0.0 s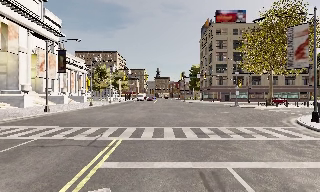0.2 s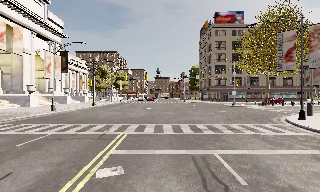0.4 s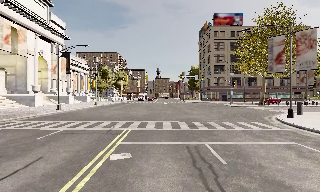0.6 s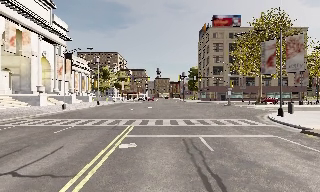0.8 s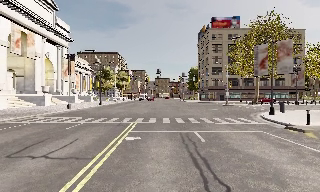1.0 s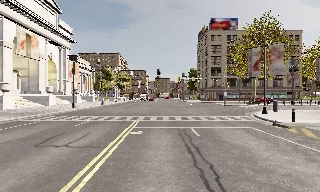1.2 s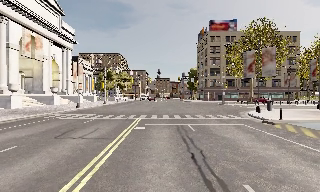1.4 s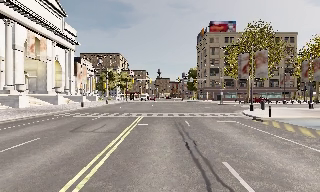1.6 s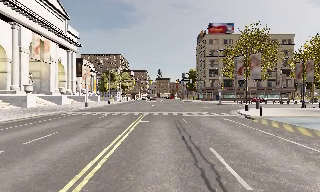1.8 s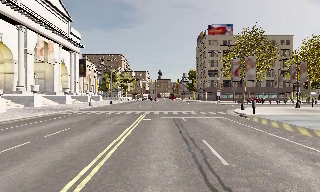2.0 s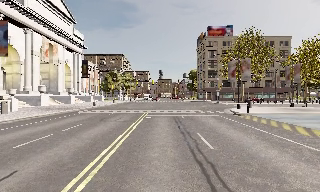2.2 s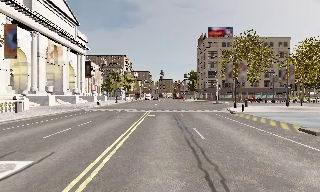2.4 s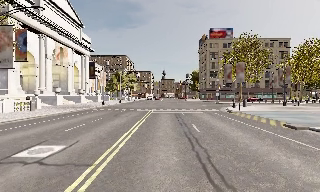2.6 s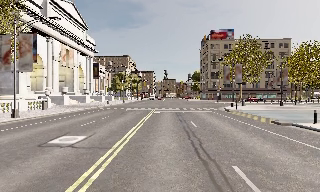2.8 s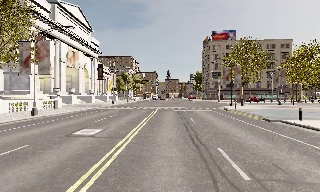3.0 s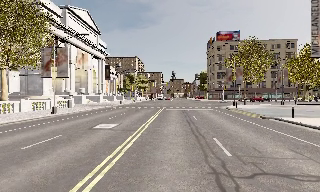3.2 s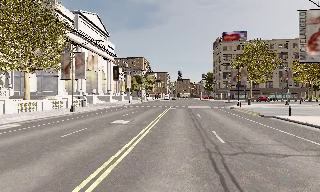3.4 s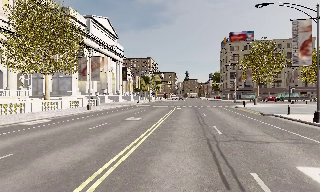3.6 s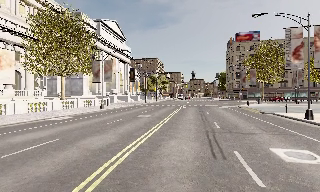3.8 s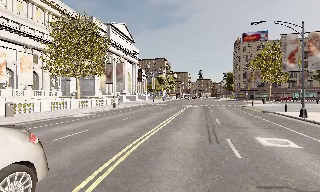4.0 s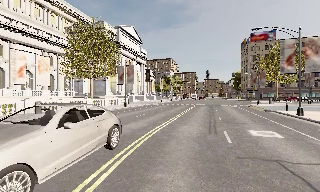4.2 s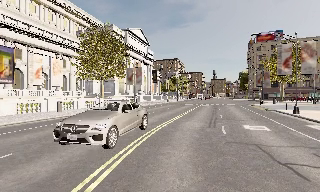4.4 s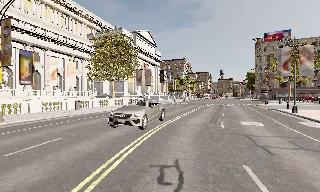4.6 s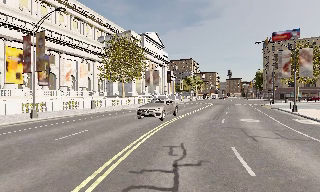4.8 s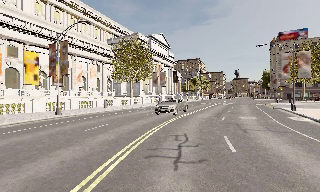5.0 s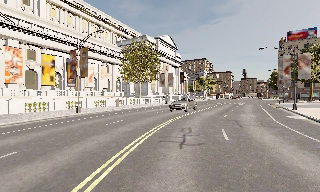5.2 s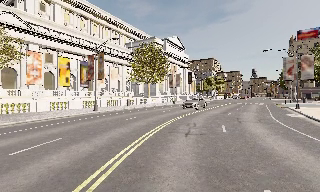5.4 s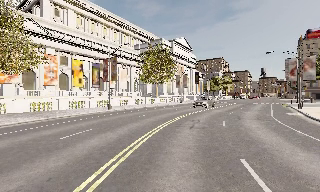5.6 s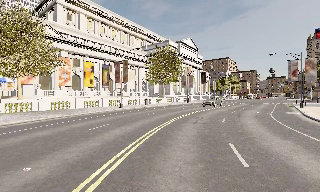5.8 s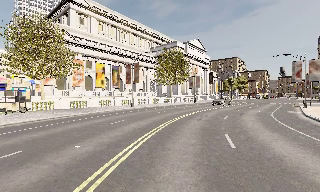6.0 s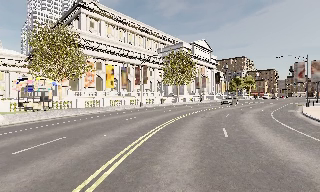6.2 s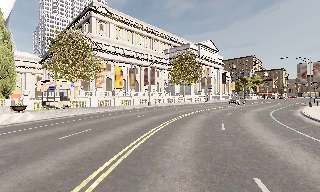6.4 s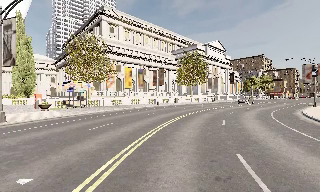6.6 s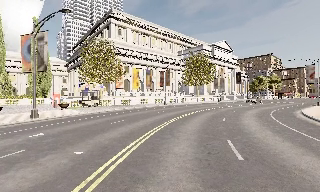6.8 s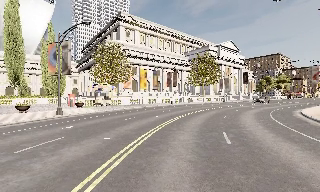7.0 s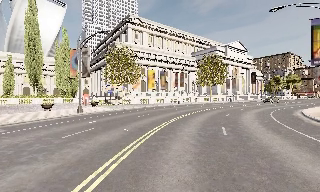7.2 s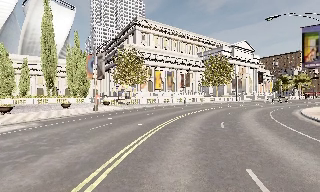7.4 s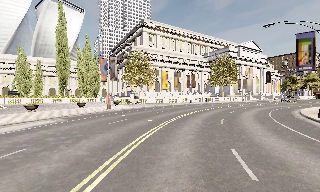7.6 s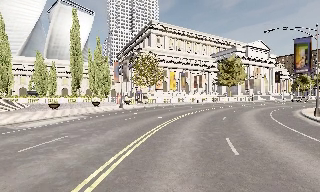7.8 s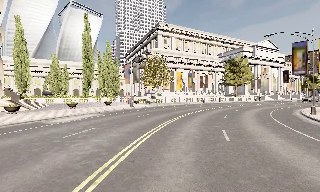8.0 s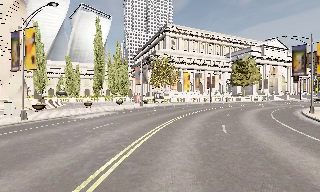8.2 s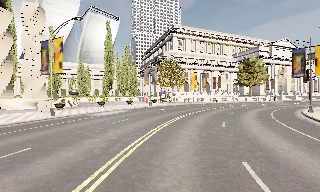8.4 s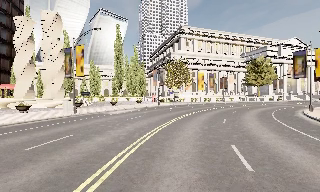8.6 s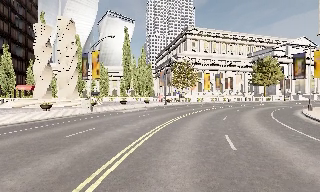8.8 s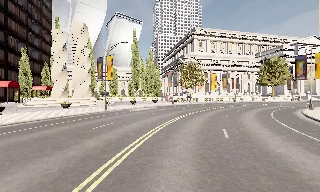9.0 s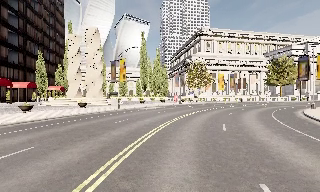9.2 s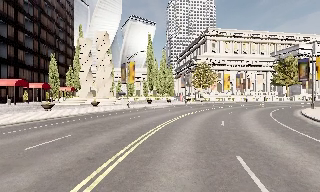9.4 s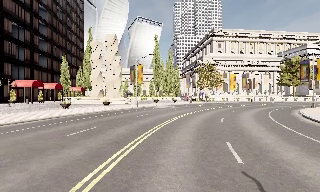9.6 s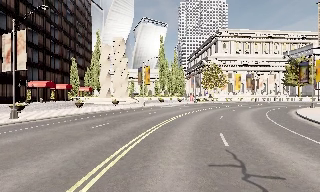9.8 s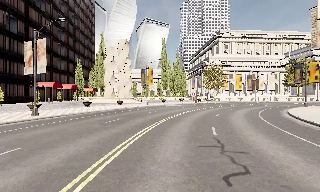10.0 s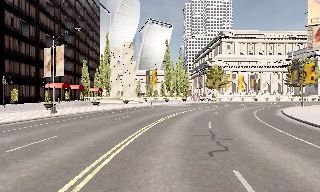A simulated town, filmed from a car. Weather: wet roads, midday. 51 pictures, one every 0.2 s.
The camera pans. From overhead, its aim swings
counterclockwise.
The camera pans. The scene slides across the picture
to the right.
0.0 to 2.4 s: The camera travels backward, about 13 m, so what stands in front gets smaller.
2.4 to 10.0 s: The camera pans to its left, which is counterclockwise from overhead, by about 85 degrees. It travels backward, about 60 m.
The film runs backward here.
